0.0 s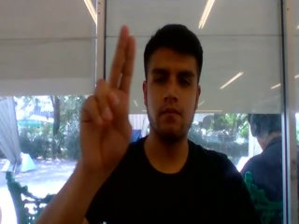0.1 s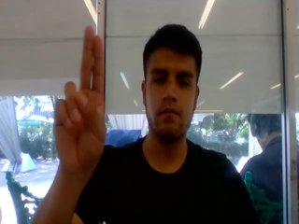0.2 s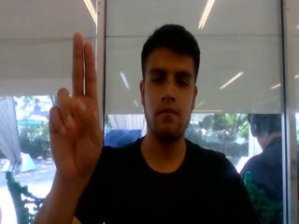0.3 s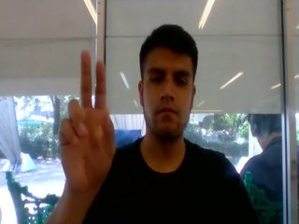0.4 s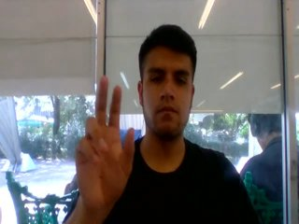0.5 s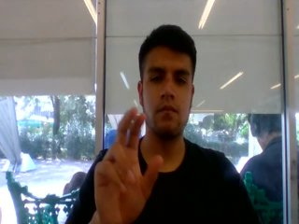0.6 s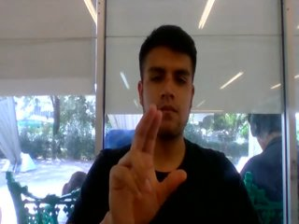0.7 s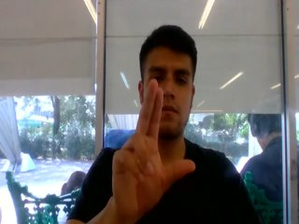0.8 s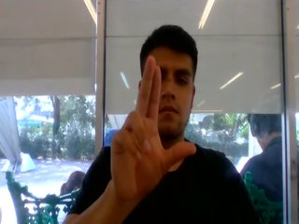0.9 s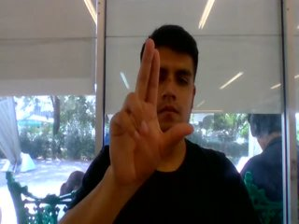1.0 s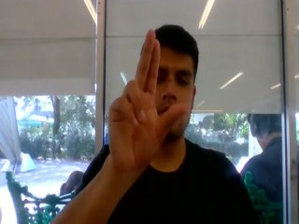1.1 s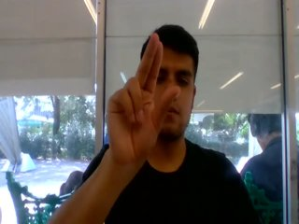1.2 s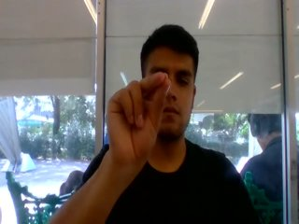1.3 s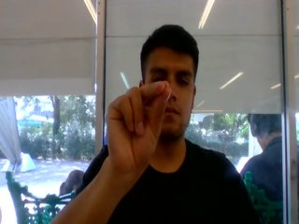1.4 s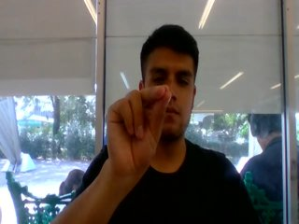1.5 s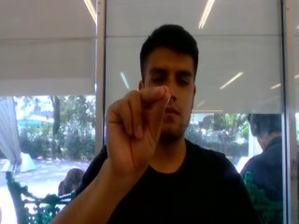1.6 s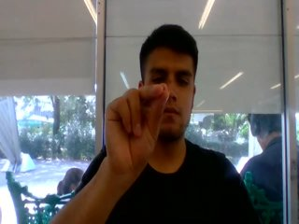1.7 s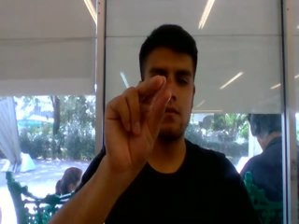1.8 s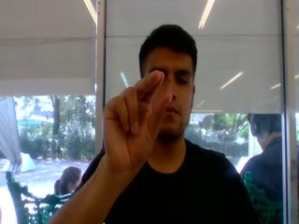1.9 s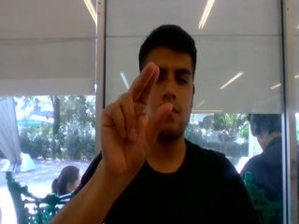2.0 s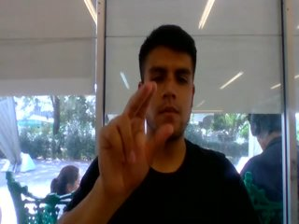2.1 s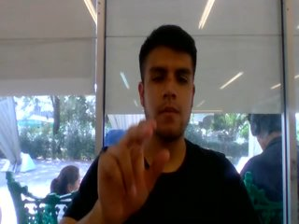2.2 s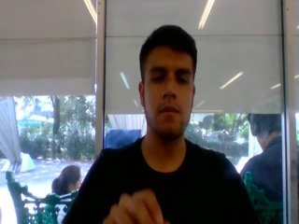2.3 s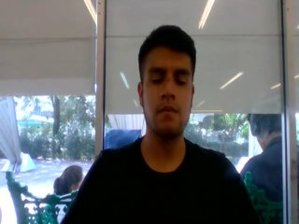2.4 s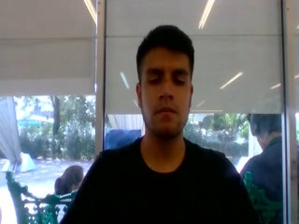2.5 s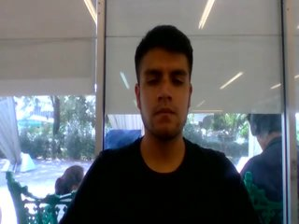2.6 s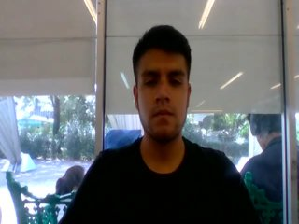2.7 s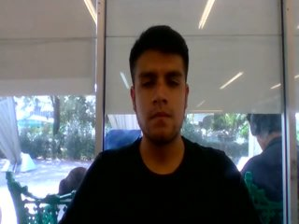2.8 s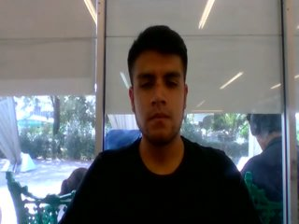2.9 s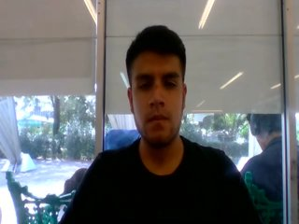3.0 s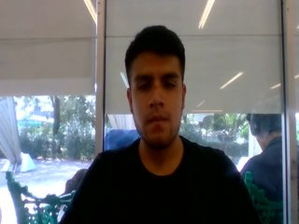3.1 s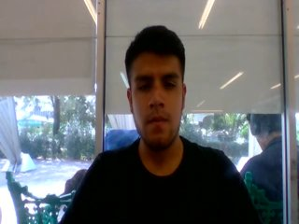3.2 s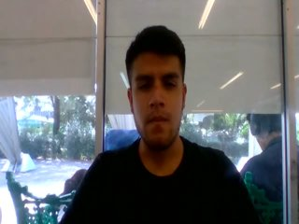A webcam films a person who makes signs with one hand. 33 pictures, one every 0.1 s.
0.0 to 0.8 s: Pointing with two fingers.
0.9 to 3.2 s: Zoom out.
